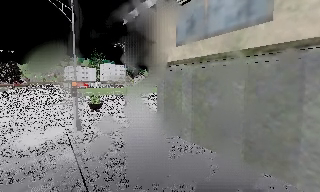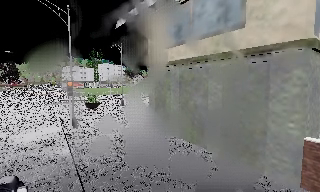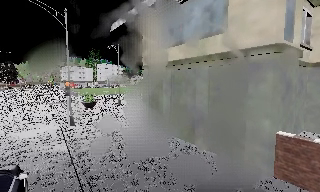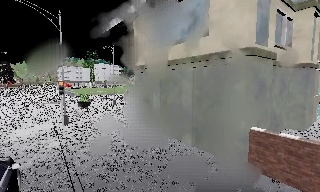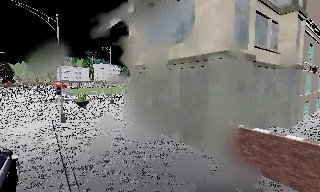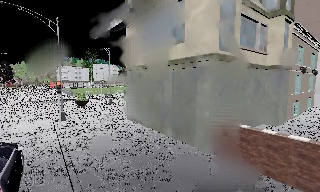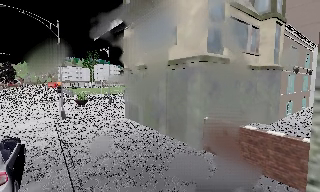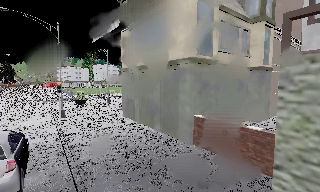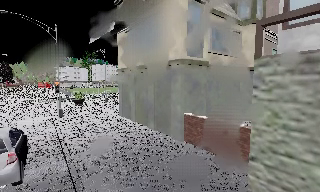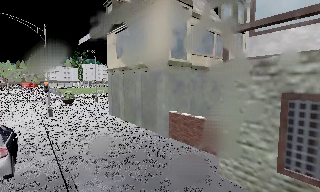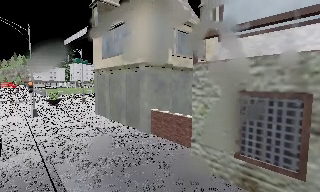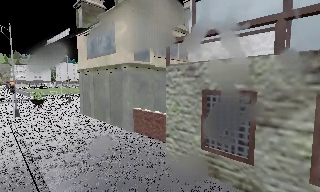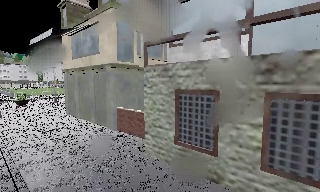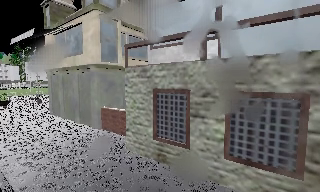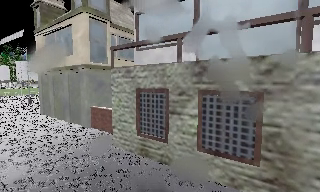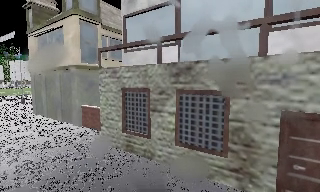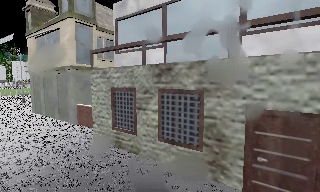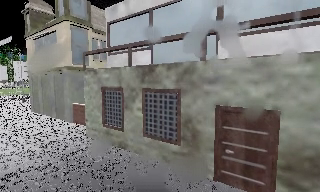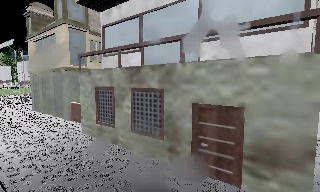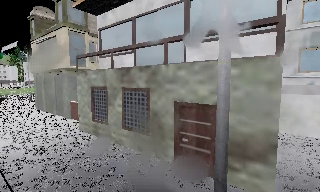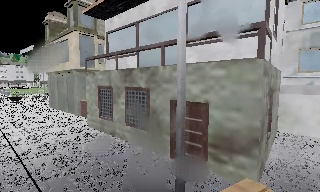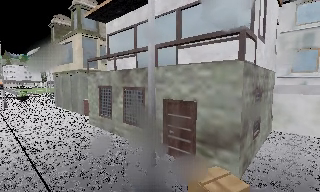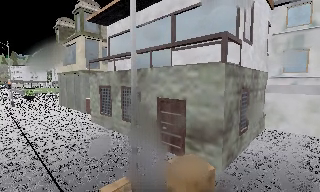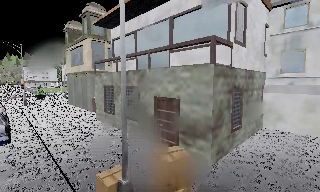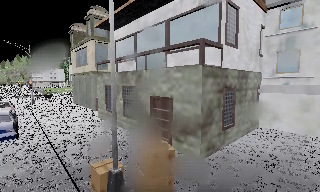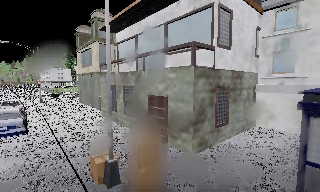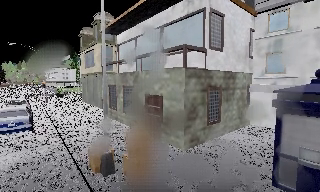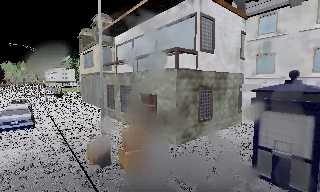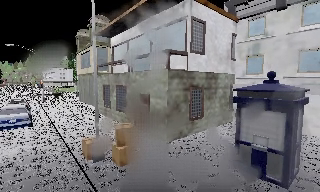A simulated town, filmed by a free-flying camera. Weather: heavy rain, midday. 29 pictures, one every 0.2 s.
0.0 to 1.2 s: The camera travels backward and to its right, about 4 m, so what stands in front gets smaller.
1.2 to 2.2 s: The scene slides to the left, as the camera pans about 10 degrees to its right. It travels backward and to its right, about 3 m, so what stands in front gets smaller.
2.2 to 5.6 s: The camera travels to its right and backward, about 11 m, so close, fixed things drift to the left.
The film runs backward here.
